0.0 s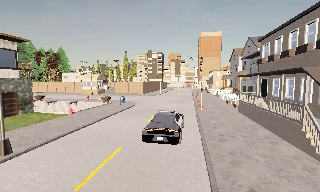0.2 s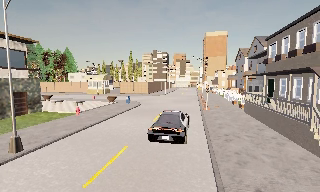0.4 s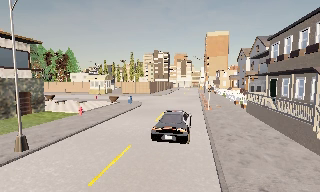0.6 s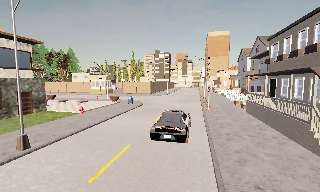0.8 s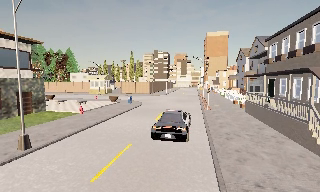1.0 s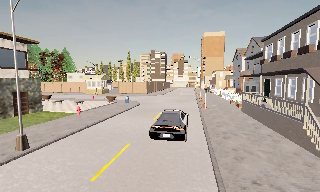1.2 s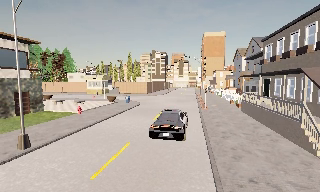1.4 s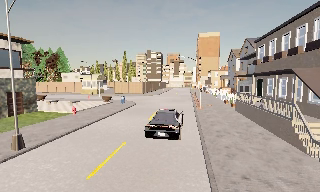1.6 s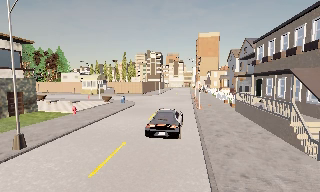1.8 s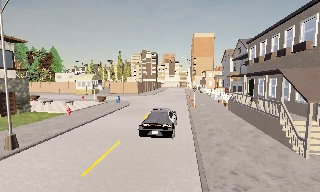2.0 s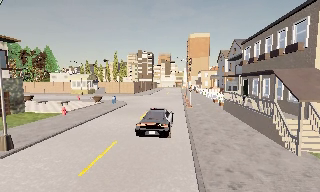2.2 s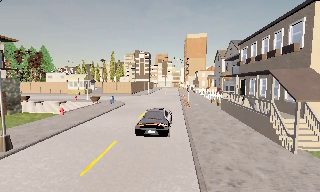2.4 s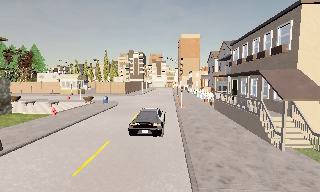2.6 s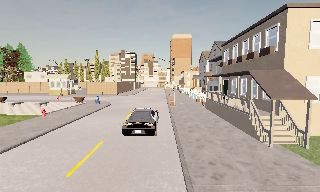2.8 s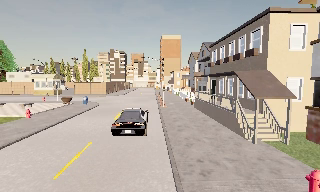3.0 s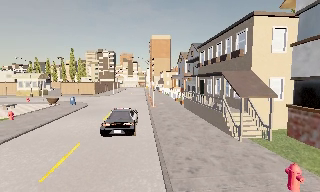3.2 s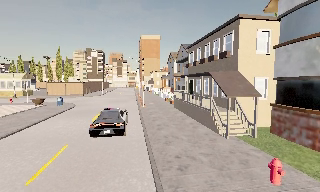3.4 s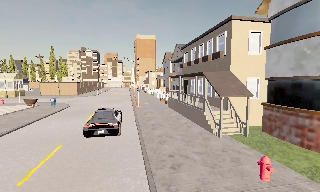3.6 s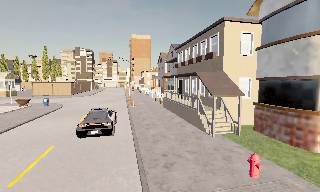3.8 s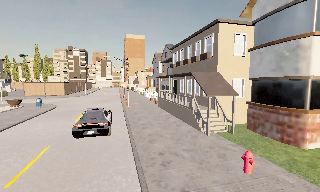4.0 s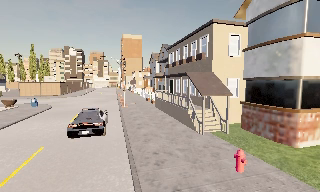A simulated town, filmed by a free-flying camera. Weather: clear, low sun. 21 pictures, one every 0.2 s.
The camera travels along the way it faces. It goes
backward.
0.0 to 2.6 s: The camera travels backward, about 1 m, so what stands in front gets smaller.
2.6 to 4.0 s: The scene slides to the left, as the camera pans about 15 degrees to its right. It travels backward, about 0.5 m, so what stands in front gets smaller.
The film runs backward here.
